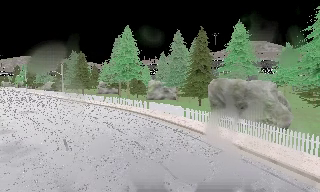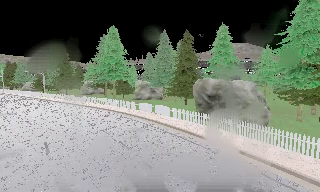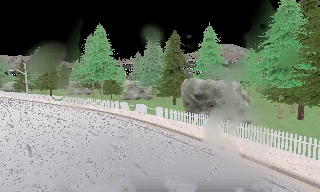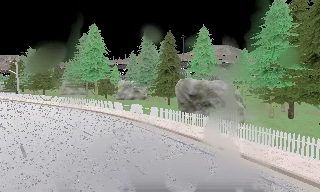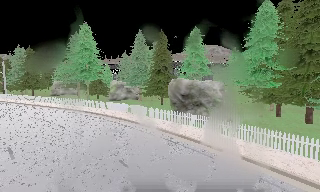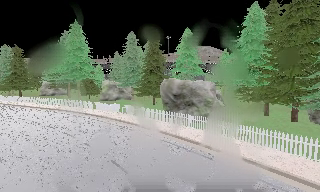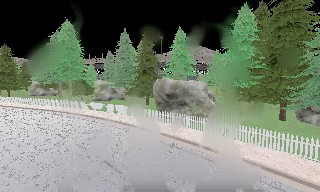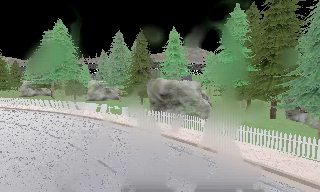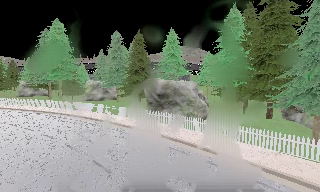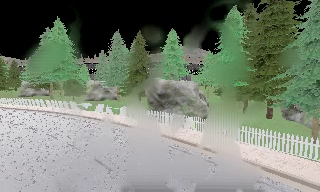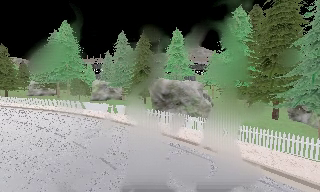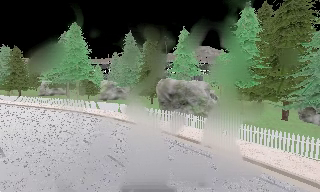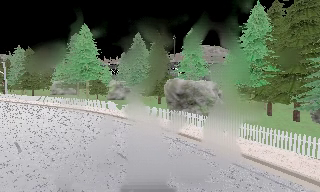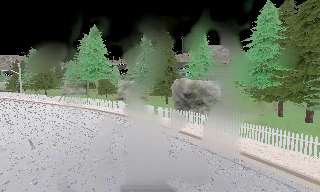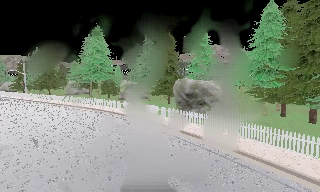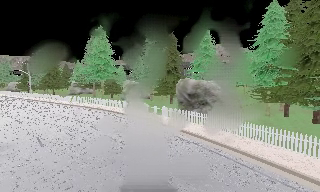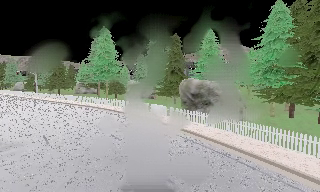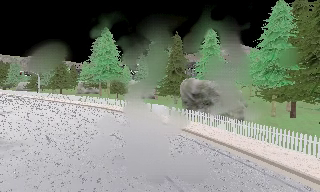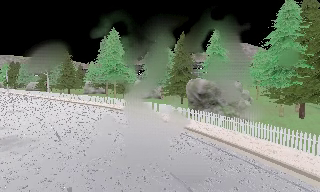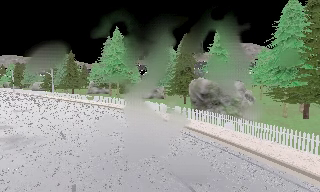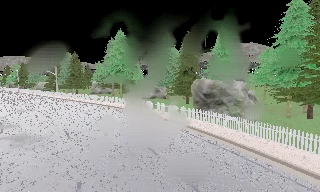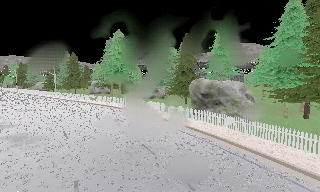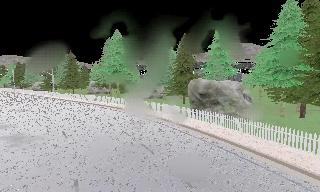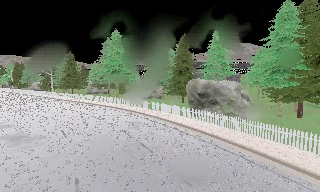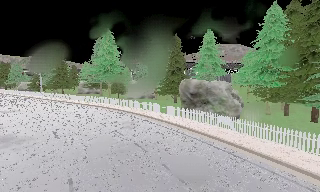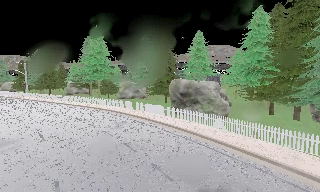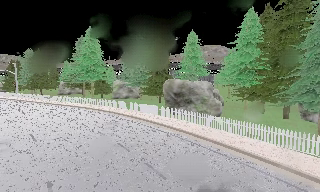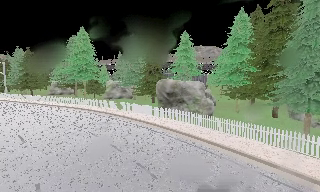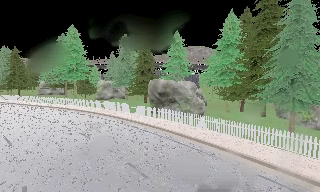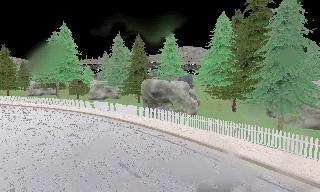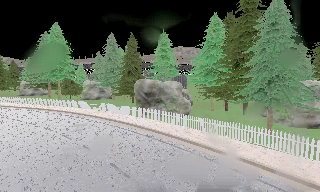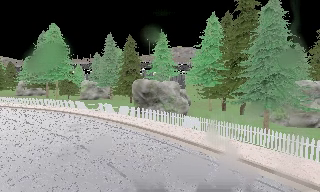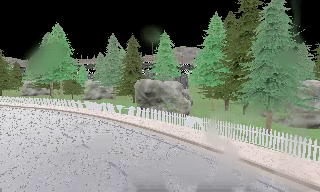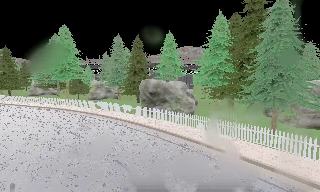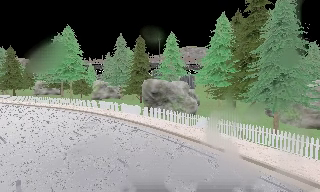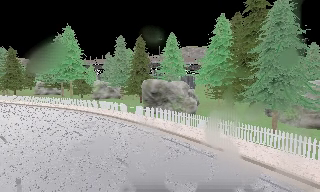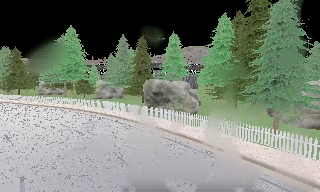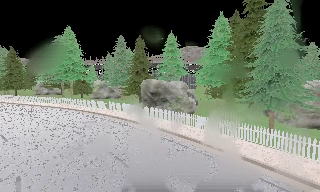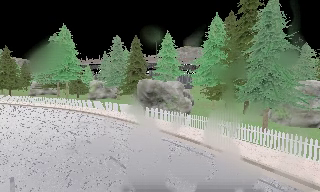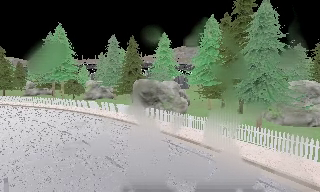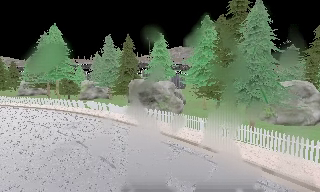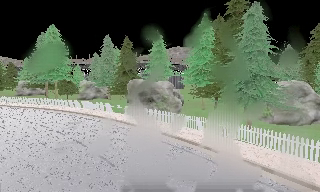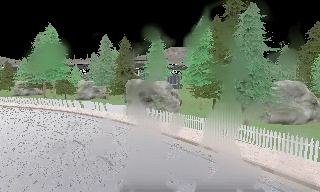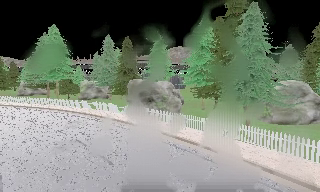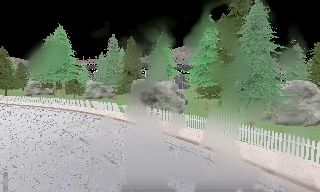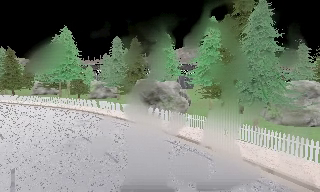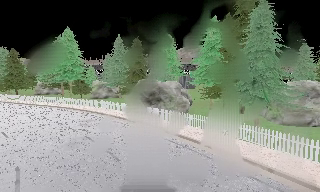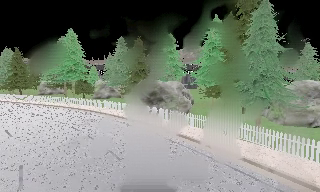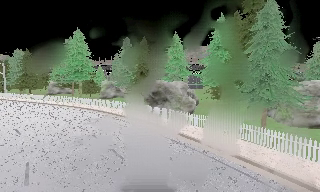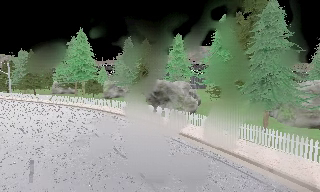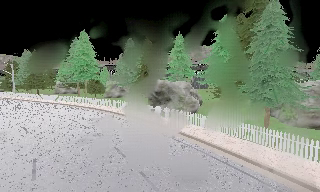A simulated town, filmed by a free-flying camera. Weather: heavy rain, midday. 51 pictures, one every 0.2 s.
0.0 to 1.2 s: The scene slides to the left, as the camera pans about 20 degrees to its right.
1.2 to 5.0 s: The camera travels backward, about 2 m, so what stands in front gets smaller.
5.0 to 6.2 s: The camera swings to its right by about 10 degrees, and the scene slides to the left. It travels to its right, about 0.5 m, so close, fixed things drift to the left.
6.2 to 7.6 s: The camera travels backward, about 0.5 m, so what stands in front gets smaller.
7.6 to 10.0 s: The camera travels to its right and backward, about 1.5 m.
The film runs backward here.
